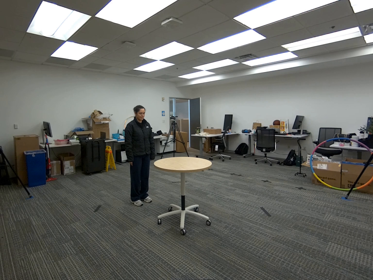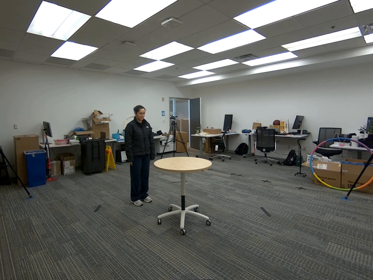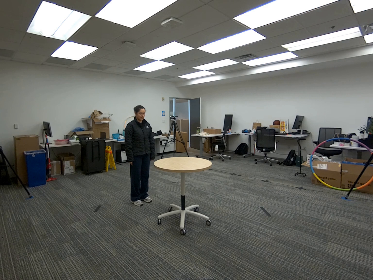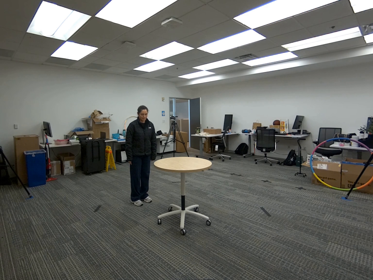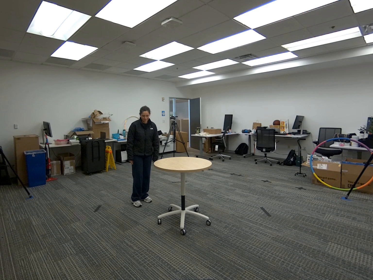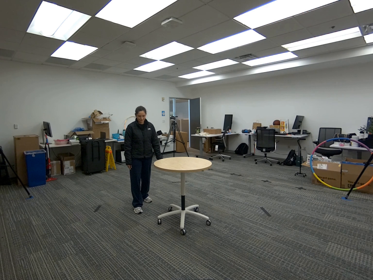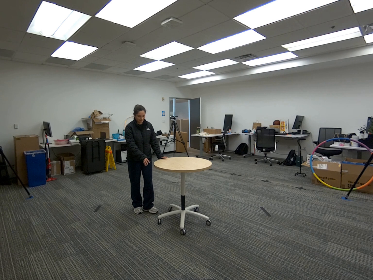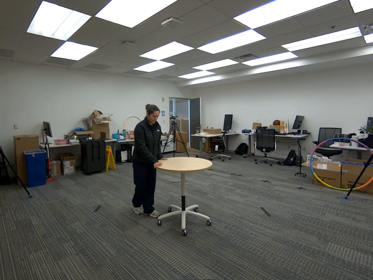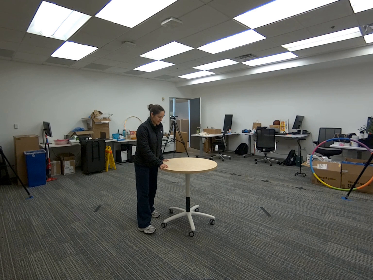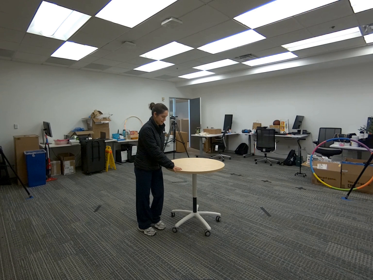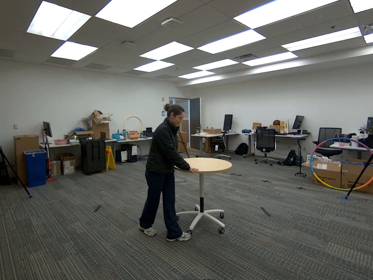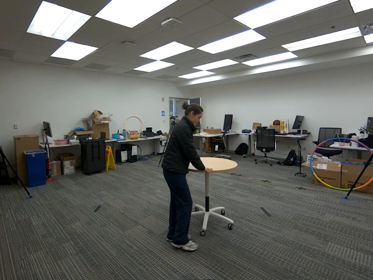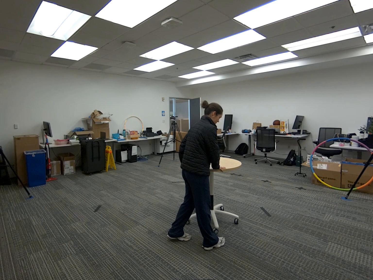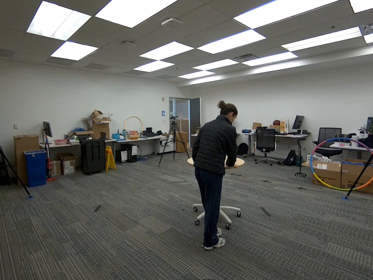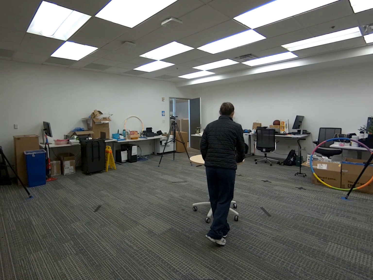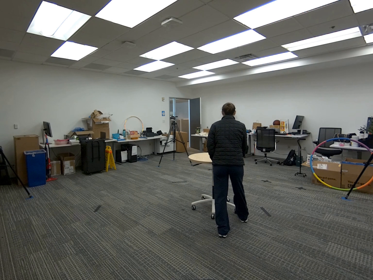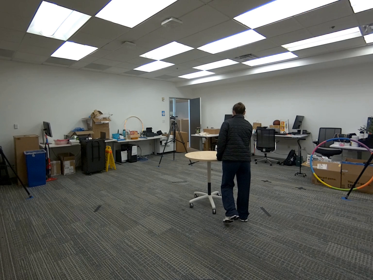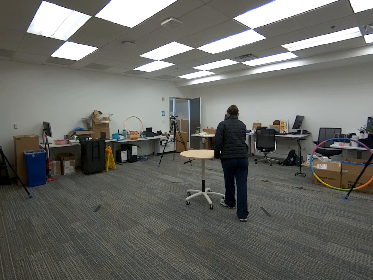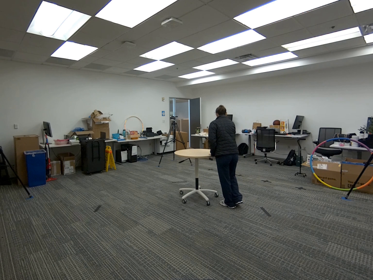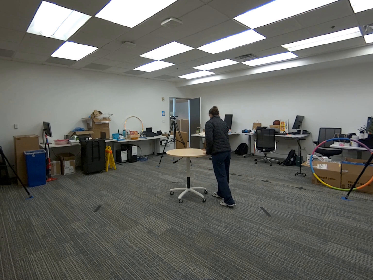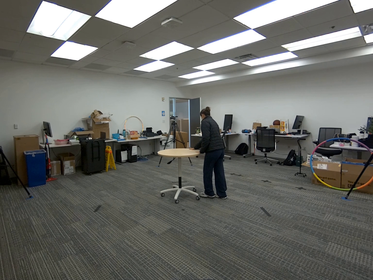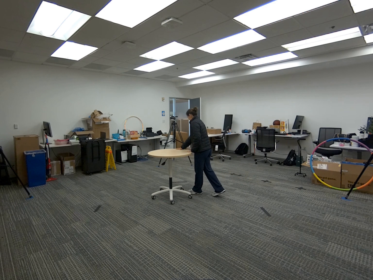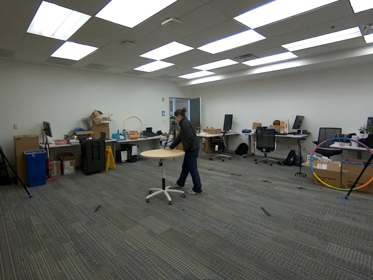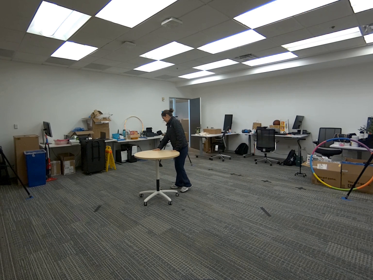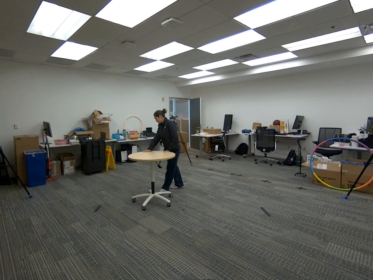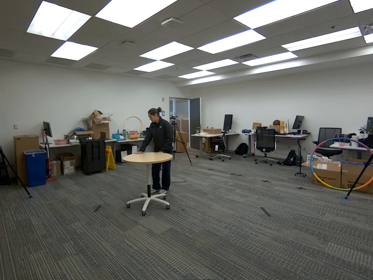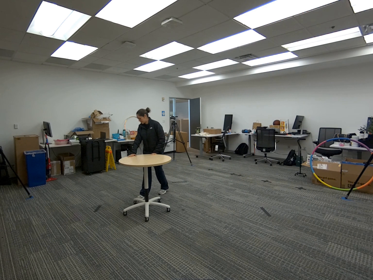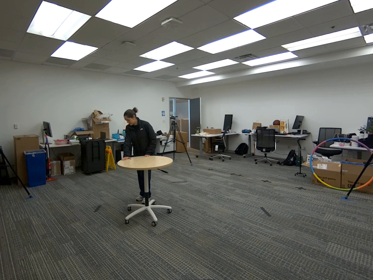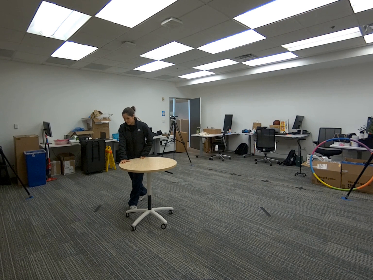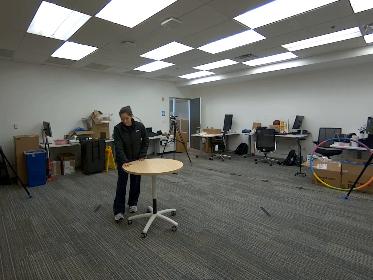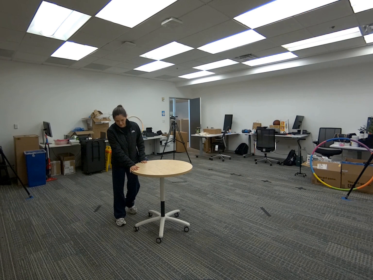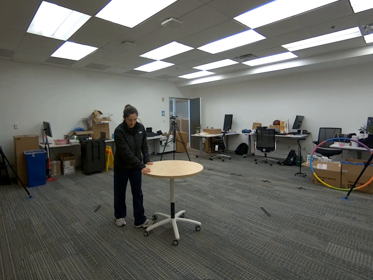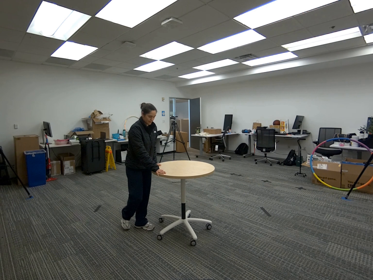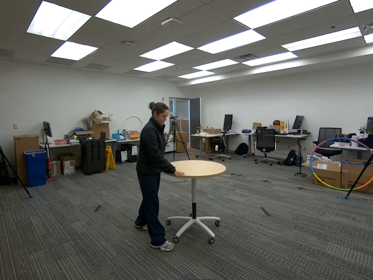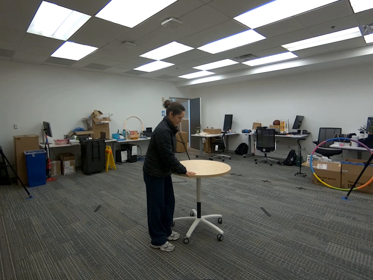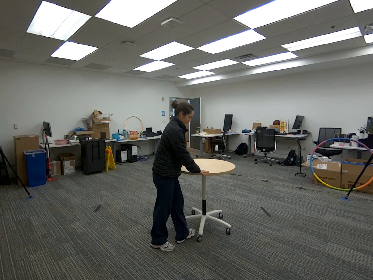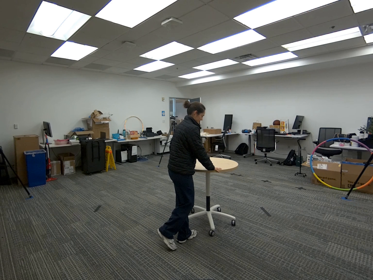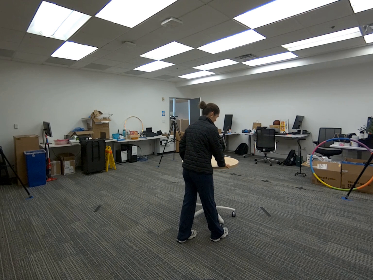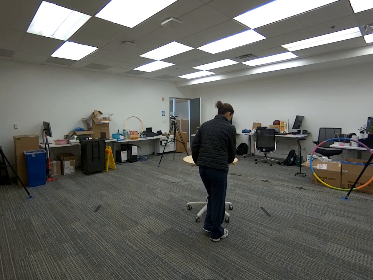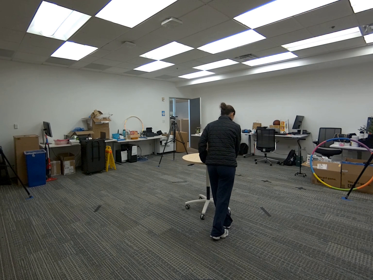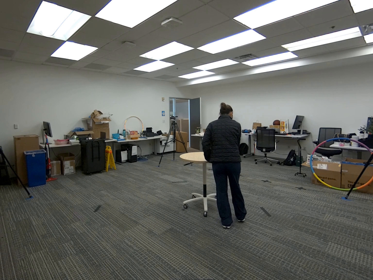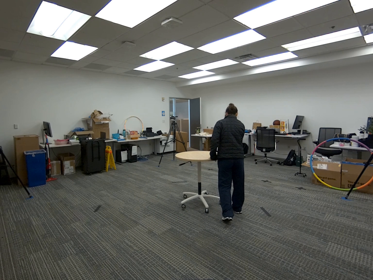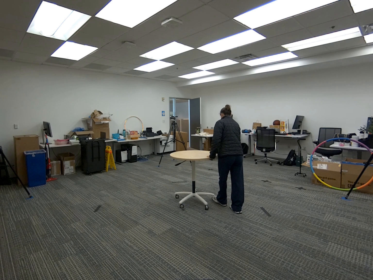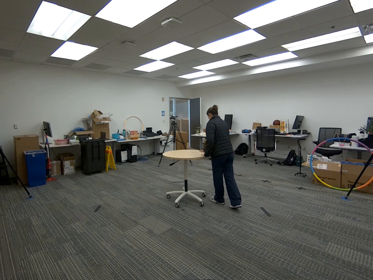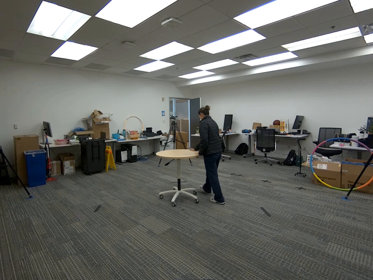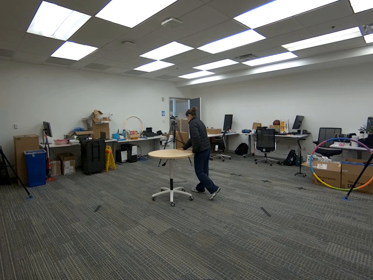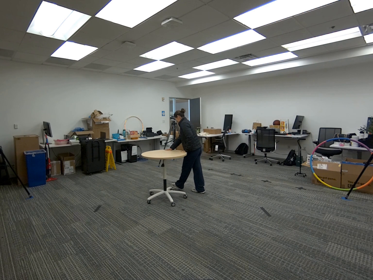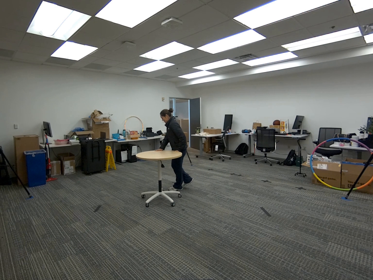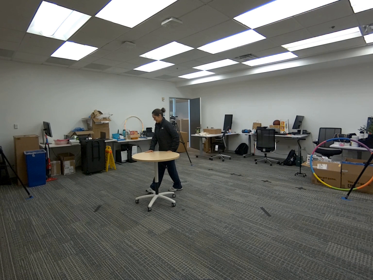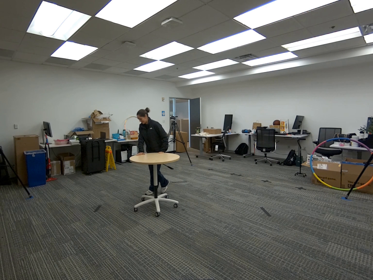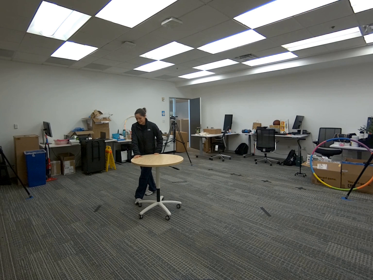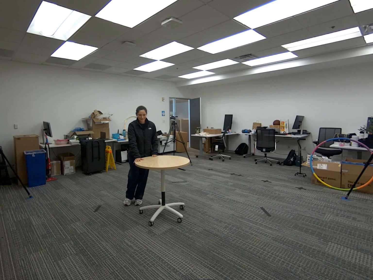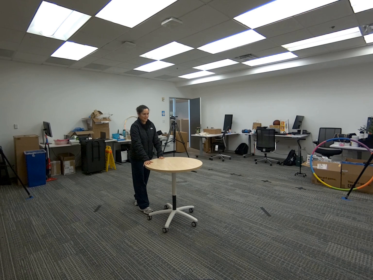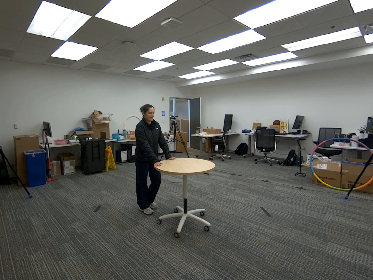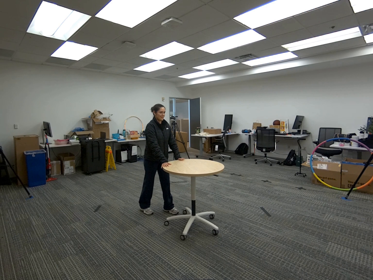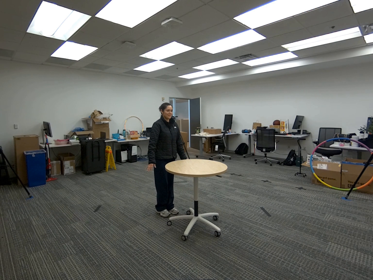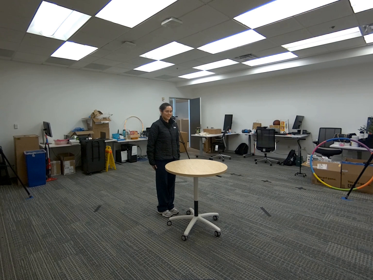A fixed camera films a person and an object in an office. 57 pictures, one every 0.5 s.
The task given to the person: Walk to the round table, use both of your hands to push the table around the bounding area.
